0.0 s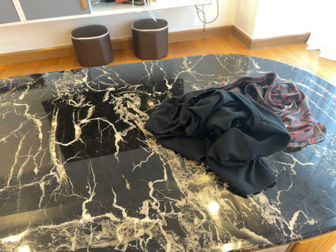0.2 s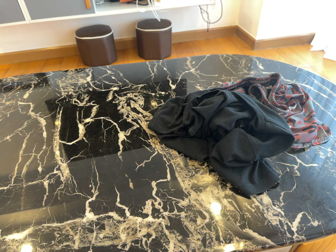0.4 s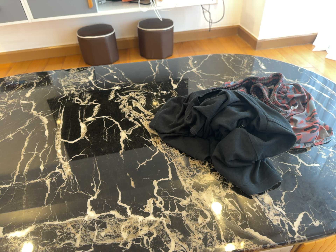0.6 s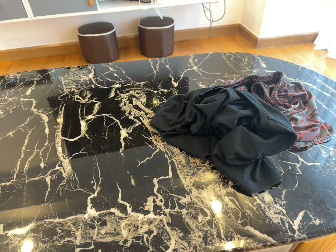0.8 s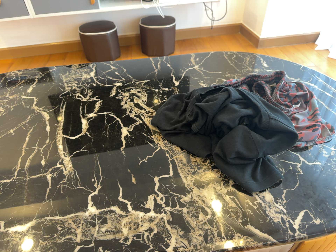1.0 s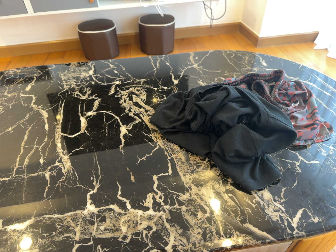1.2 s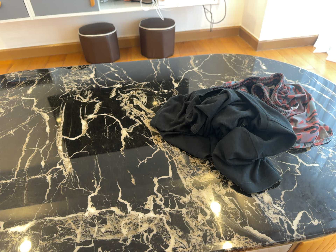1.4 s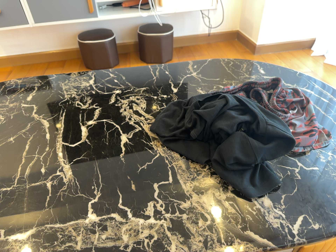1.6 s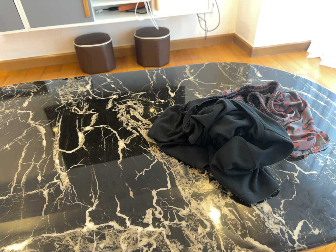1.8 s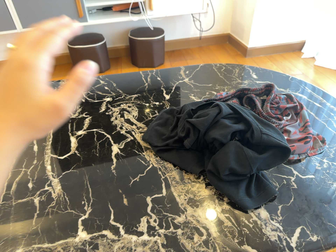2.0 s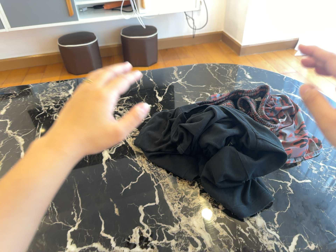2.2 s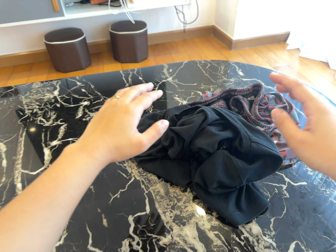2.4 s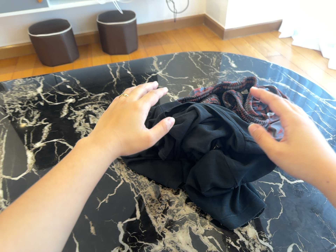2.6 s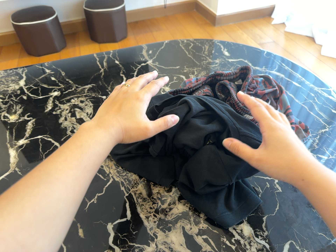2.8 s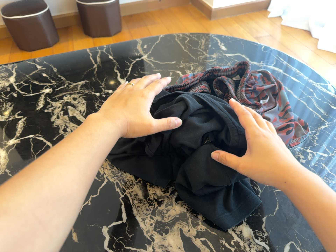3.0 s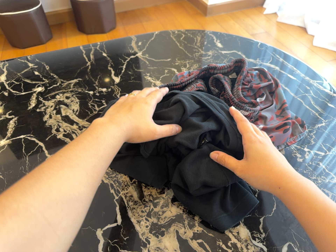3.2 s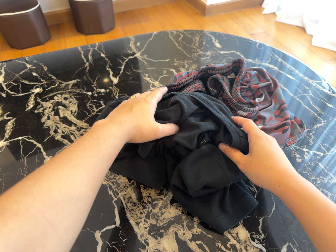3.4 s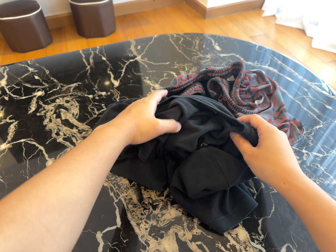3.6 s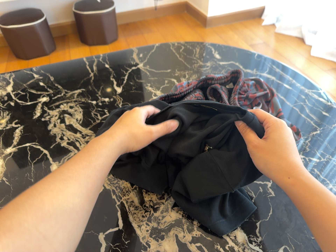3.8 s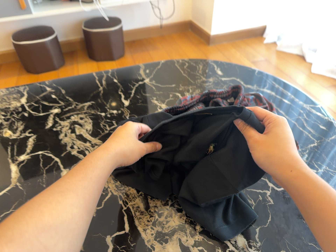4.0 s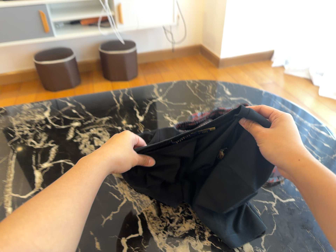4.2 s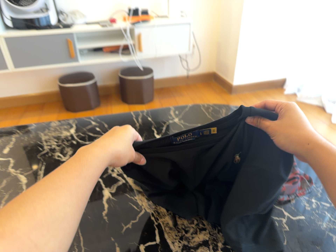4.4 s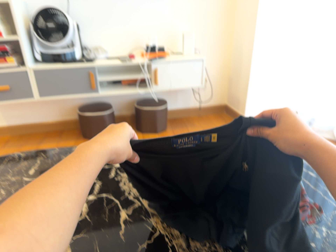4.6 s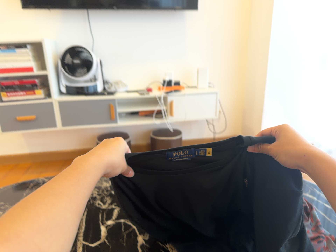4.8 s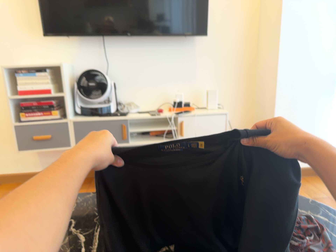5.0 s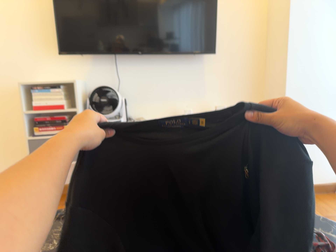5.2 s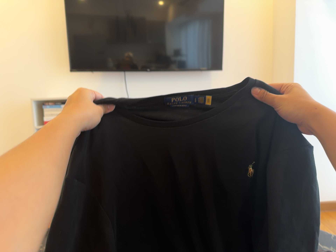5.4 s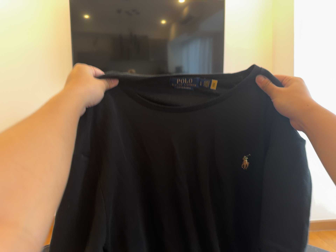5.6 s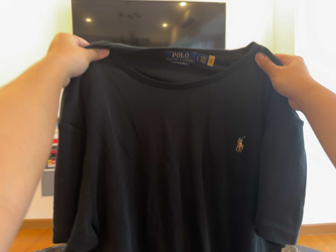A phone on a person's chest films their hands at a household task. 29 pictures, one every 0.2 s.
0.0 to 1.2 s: The camera keeps its place and its aim.
1.2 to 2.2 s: The camera travels forward and toward the top of its view, about 8 cm, so what stands in front looms larger.
2.2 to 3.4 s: The camera travels forward, about 8 cm, so what stands in front looms larger.
3.4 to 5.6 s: The scene slides to the right, as the camera pans about 20 degrees to its left. It travels backward, about 34 cm. Its aim tips toward the top of its view by about 45 degrees, and the scene shifts downward.
The film runs forward here.
